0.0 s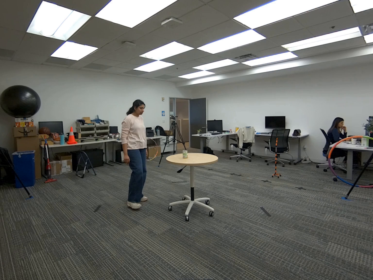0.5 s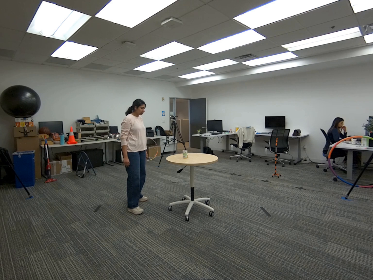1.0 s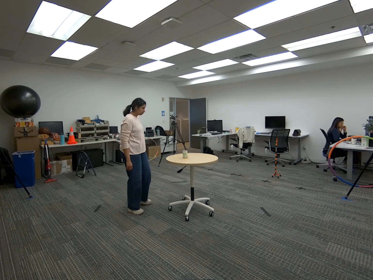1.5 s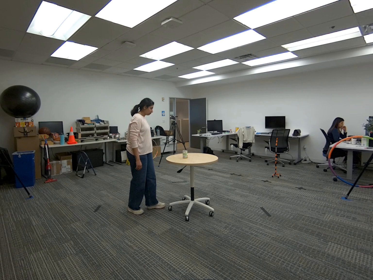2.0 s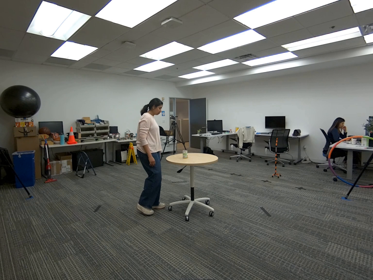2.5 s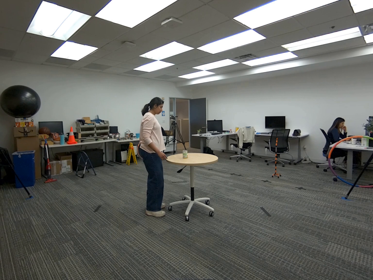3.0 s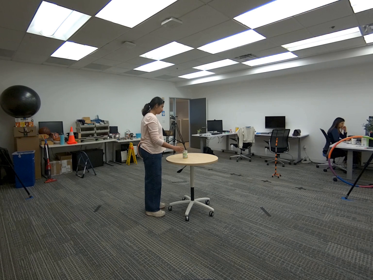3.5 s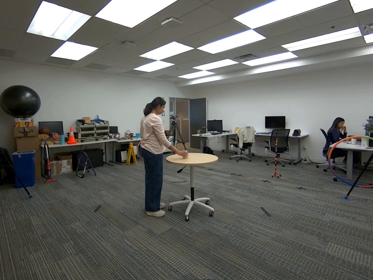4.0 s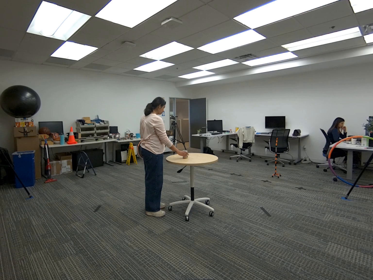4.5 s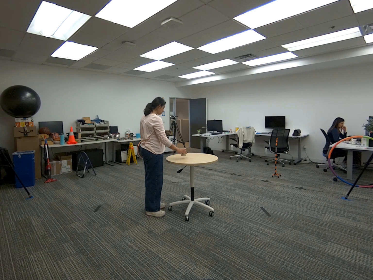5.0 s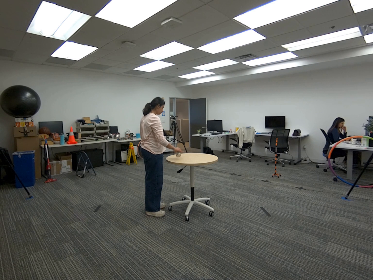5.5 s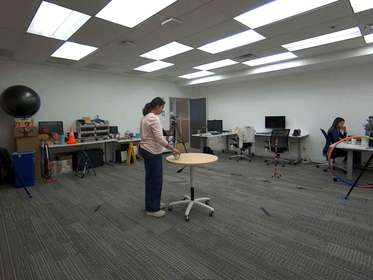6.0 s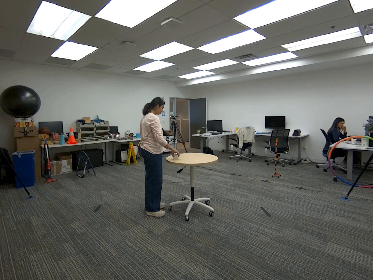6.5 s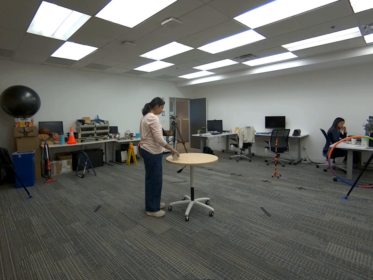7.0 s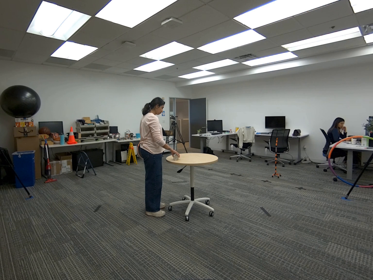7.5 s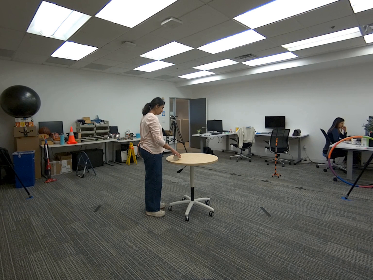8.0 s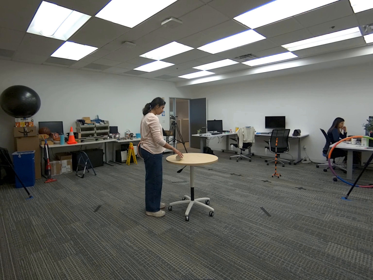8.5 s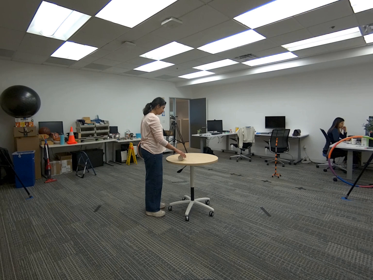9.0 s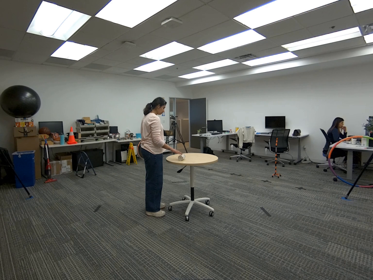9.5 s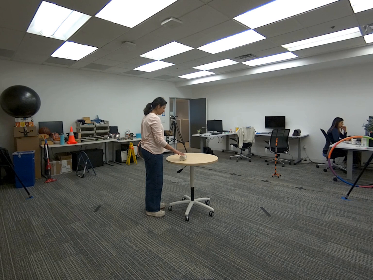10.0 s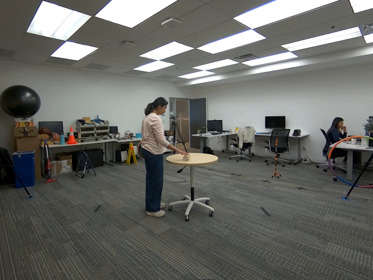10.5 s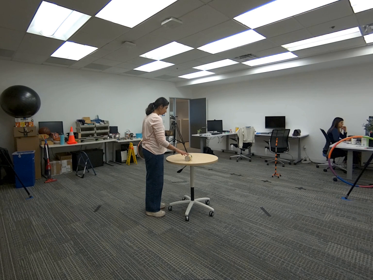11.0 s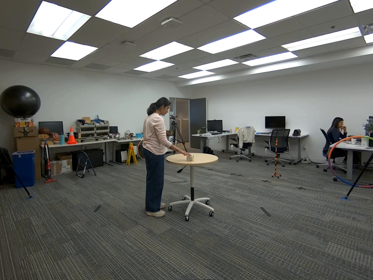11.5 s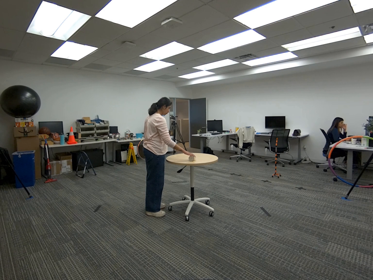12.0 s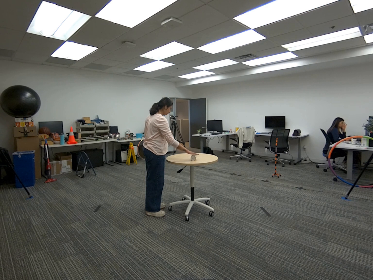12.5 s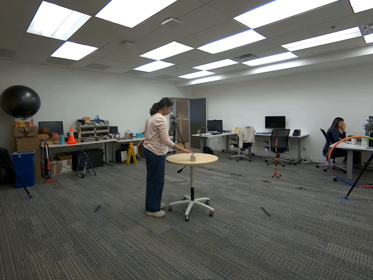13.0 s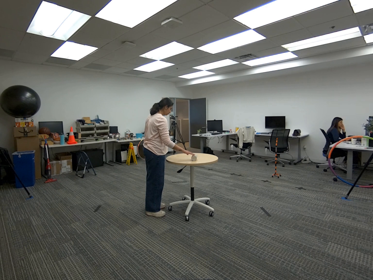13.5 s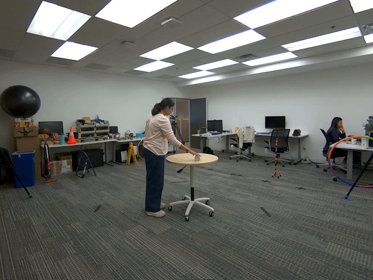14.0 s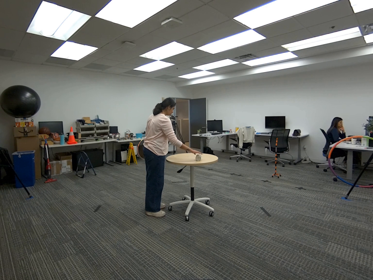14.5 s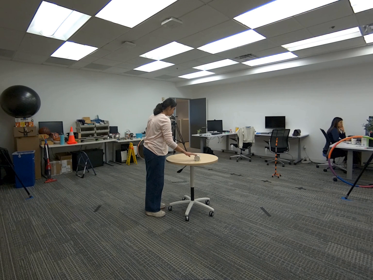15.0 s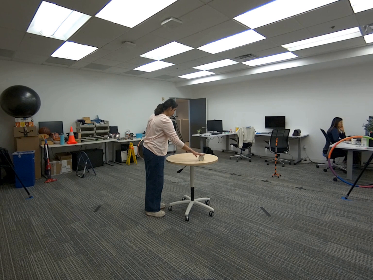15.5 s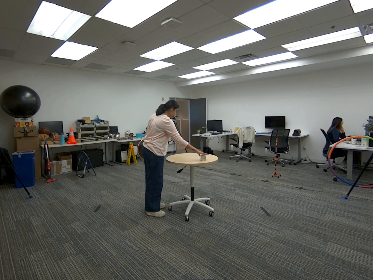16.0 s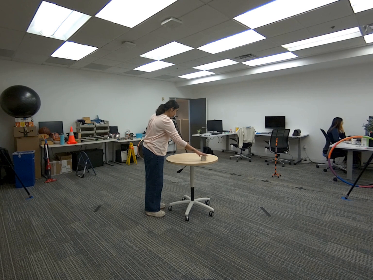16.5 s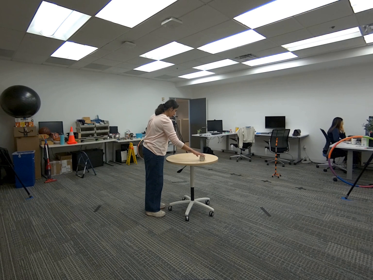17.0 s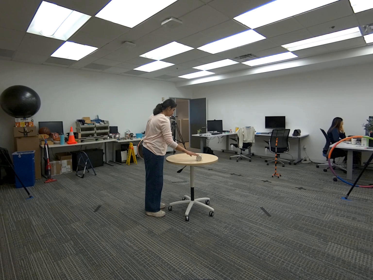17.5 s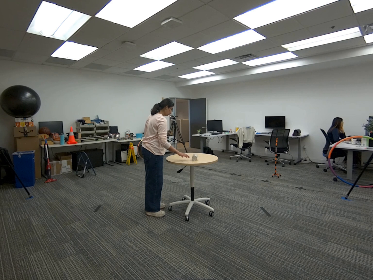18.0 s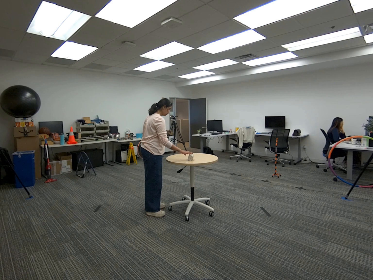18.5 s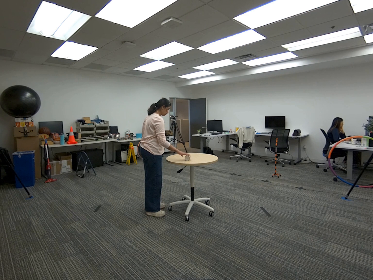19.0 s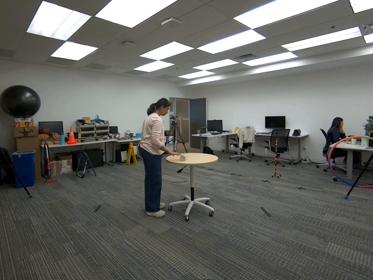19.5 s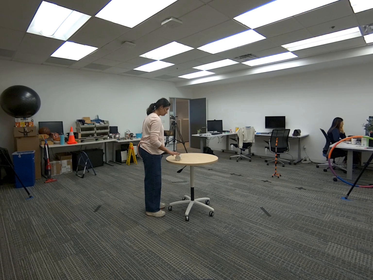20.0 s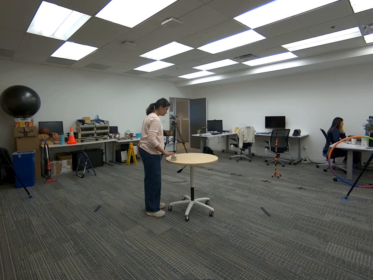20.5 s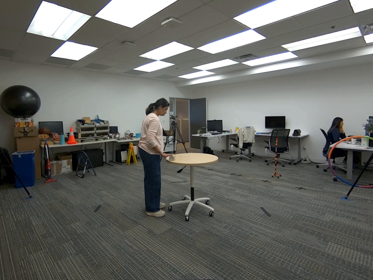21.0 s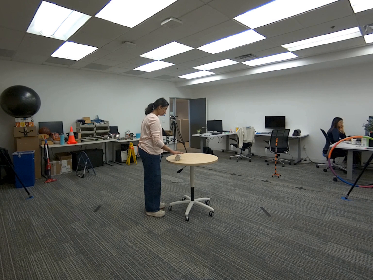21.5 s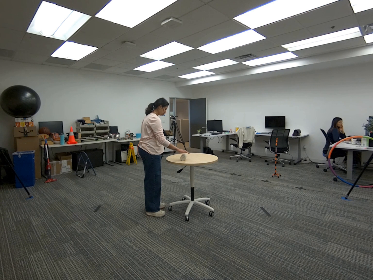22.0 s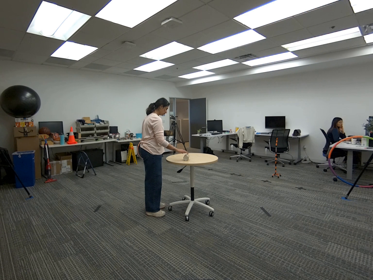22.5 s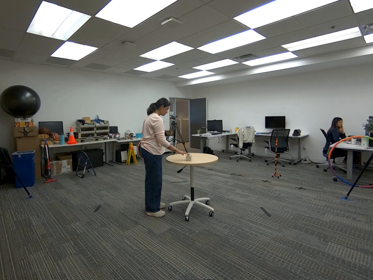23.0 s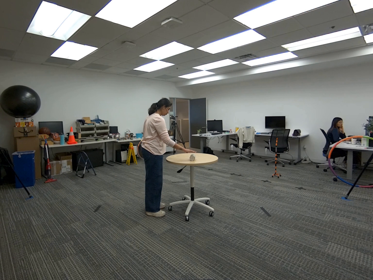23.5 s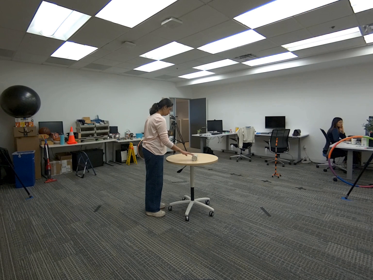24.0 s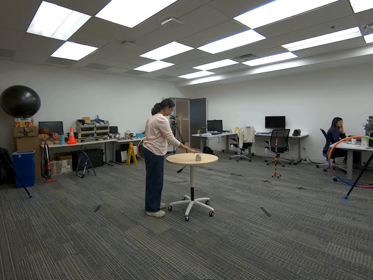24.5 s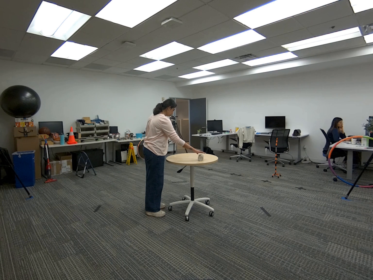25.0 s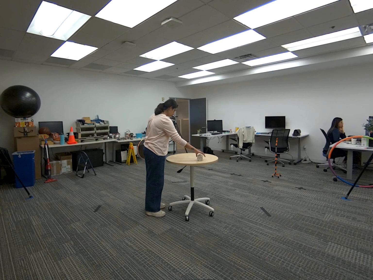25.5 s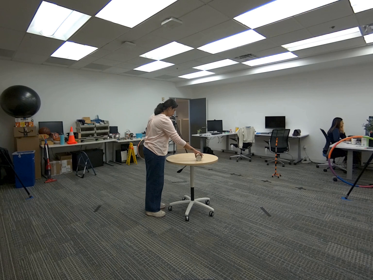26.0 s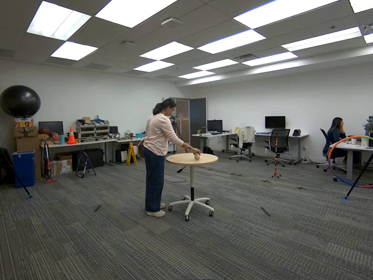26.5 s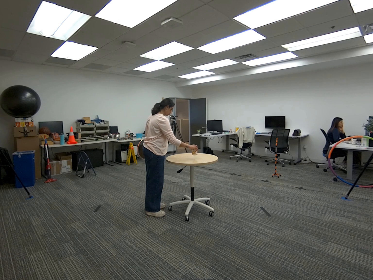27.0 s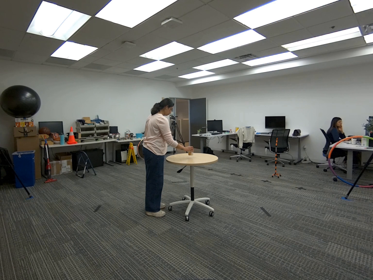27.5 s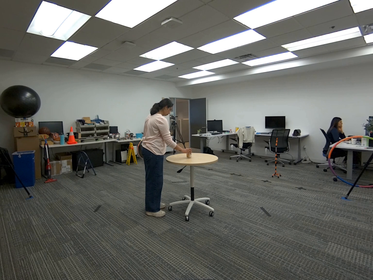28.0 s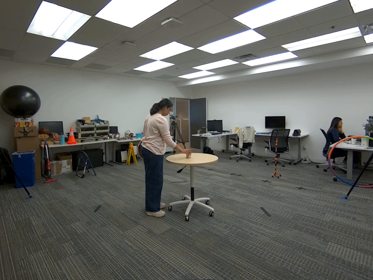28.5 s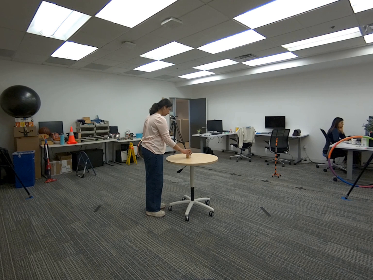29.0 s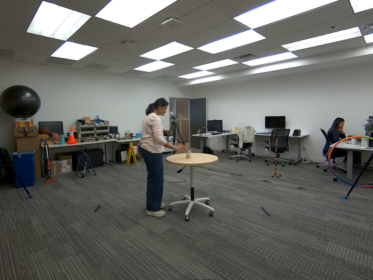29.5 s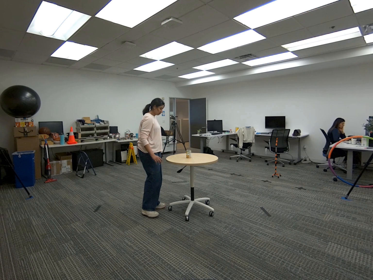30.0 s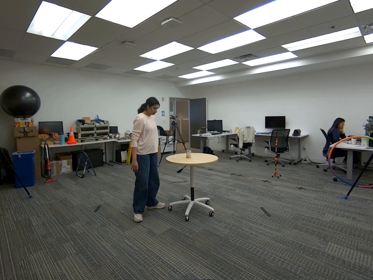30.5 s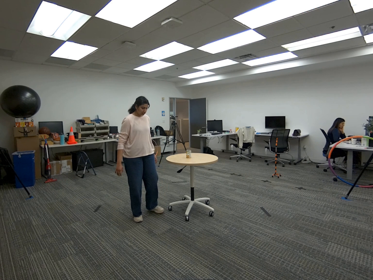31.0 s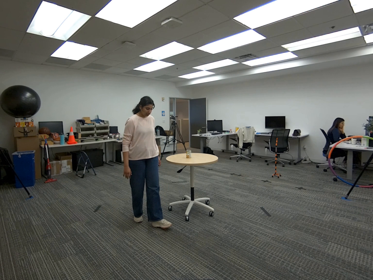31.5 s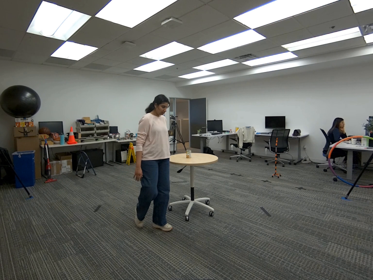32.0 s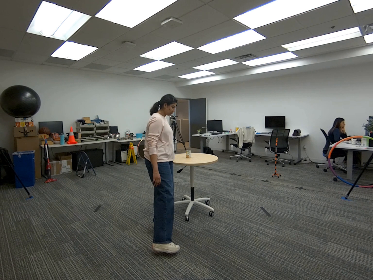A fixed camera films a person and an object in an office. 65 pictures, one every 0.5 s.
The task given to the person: Walk up to the round table and lay the corn can on its side. Gently push the corn can so that it rolls on the round table. Don't let the corn can fall off the table. Place right up on the round table when done.
